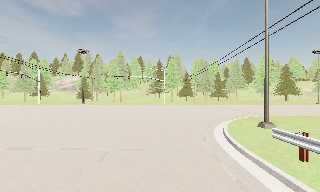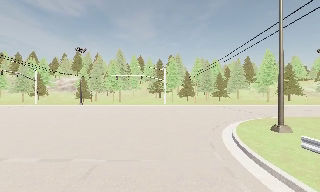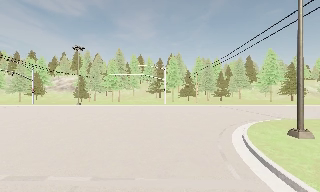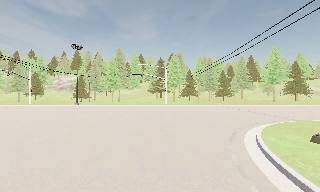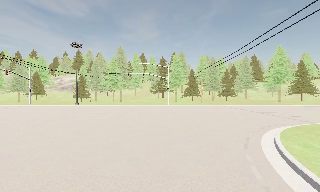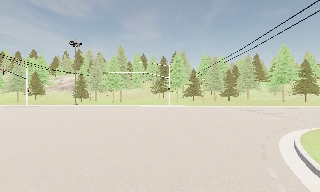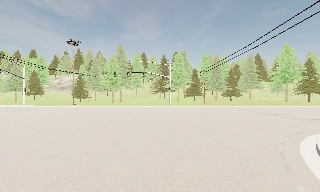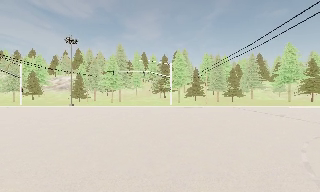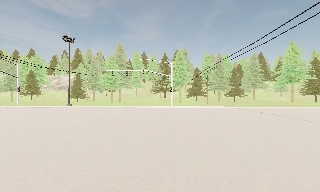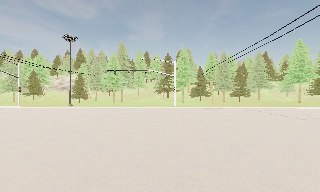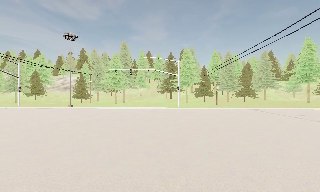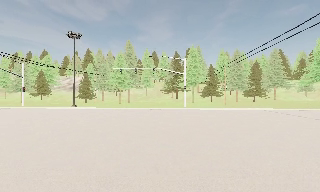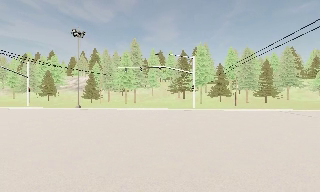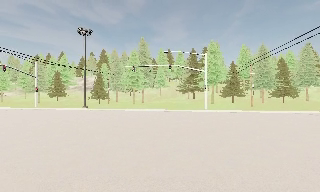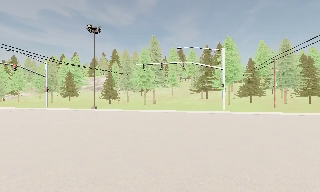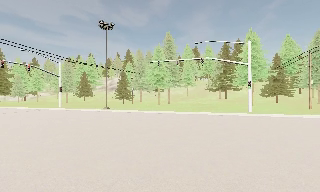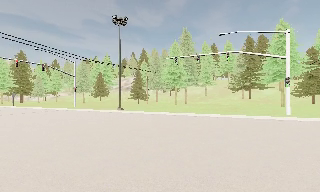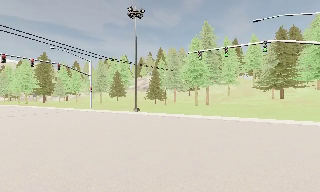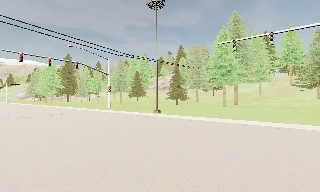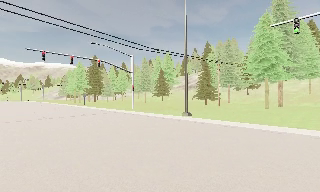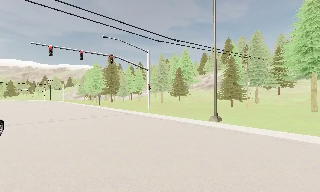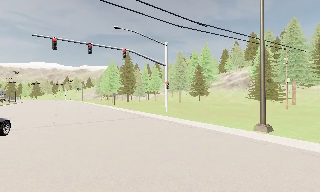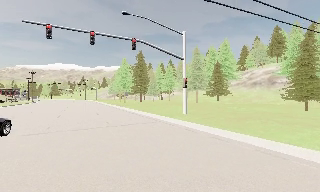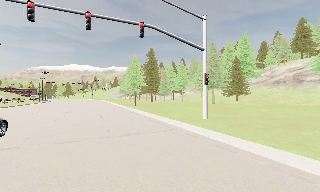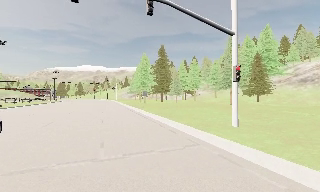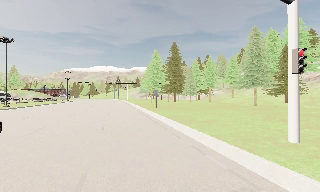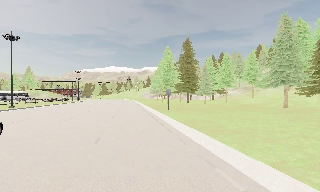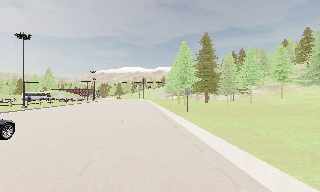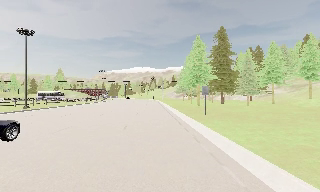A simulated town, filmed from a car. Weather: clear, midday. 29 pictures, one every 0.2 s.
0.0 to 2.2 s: The camera travels forward, about 11 m, so what stands in front looms larger.
2.2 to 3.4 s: The camera swings to its left by about 25 degrees, and the scene slides to the right. It travels forward, about 10 m, so what stands in front looms larger. It gains speed.
3.4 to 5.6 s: The camera pans to its left, which is counterclockwise from overhead, by about 55 degrees. It travels forward, about 30 m.
The film runs forward here.
